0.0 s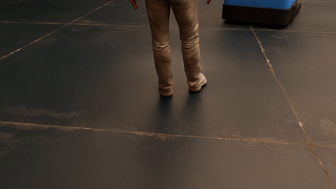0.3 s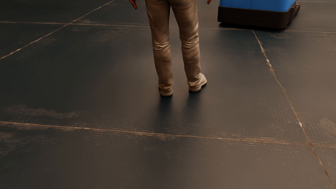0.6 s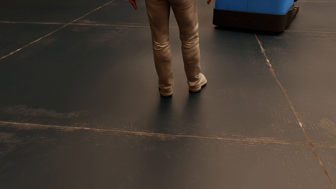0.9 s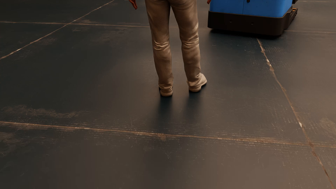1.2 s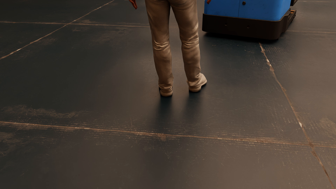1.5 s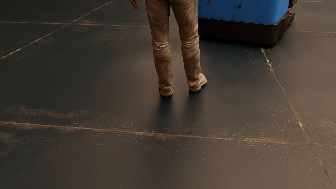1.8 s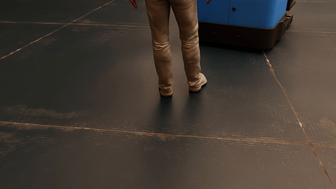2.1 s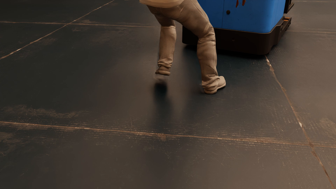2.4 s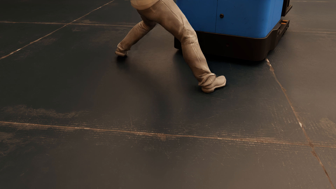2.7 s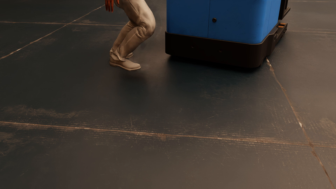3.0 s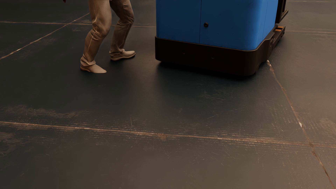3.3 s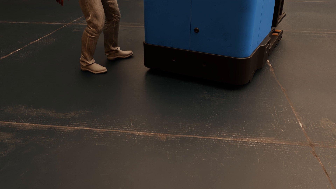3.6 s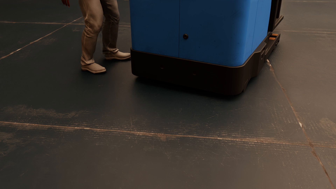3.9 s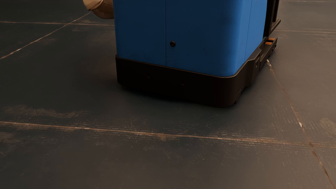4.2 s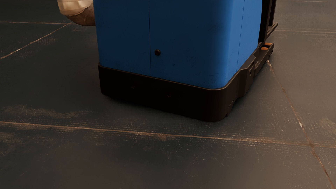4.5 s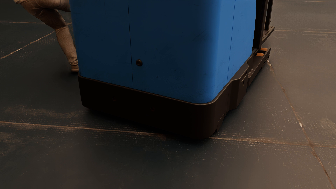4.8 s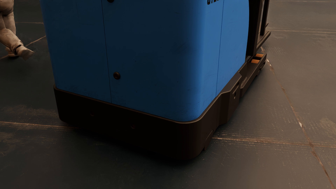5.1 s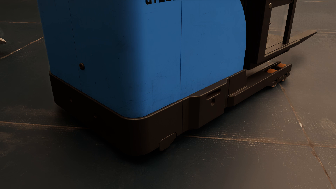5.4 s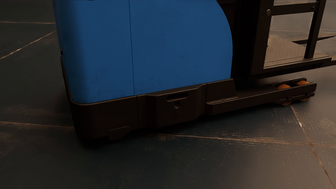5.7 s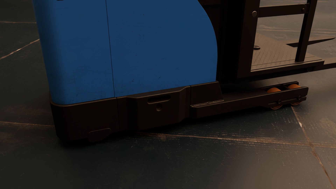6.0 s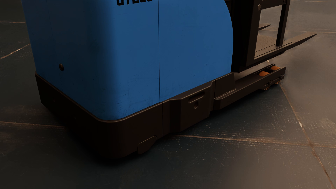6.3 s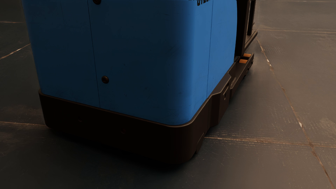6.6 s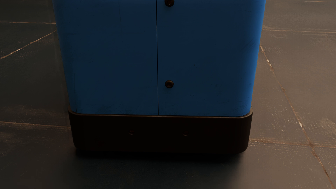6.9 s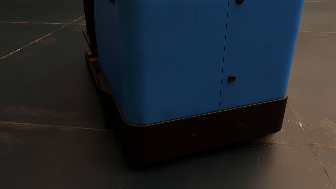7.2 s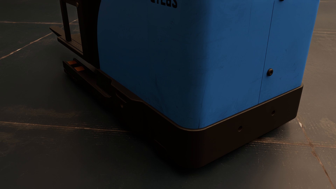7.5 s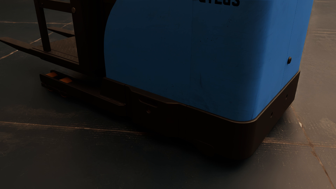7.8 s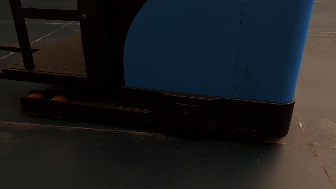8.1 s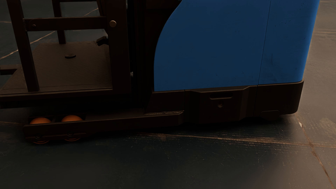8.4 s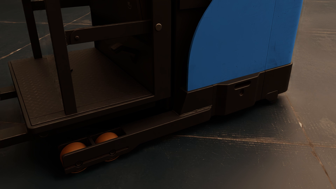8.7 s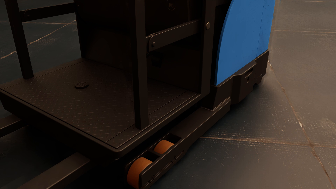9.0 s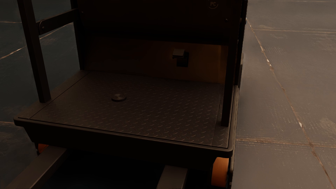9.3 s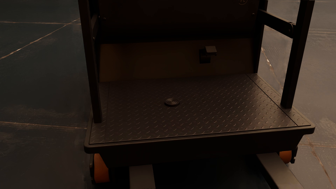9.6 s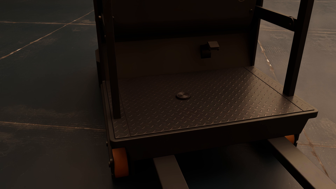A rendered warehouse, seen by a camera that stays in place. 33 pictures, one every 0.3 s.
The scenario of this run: Near miss between a forklift and a person.
